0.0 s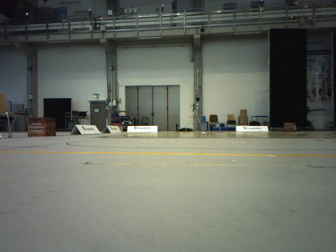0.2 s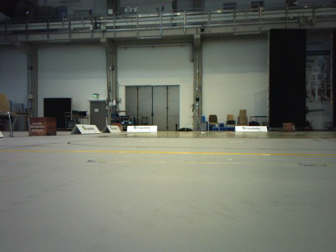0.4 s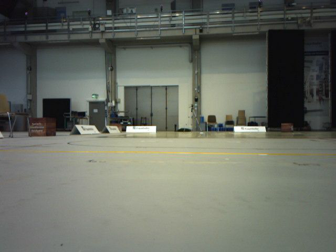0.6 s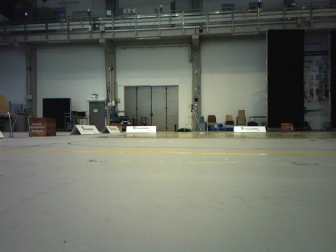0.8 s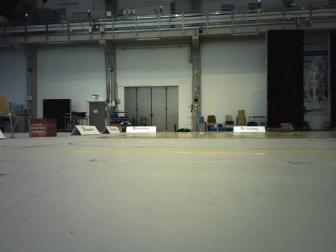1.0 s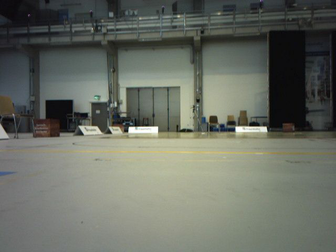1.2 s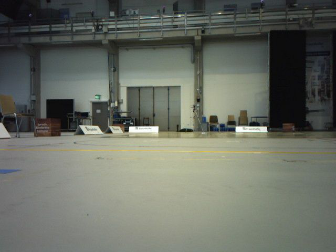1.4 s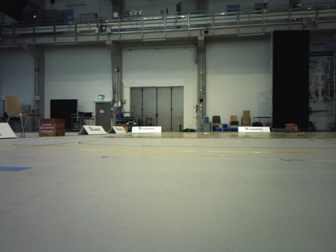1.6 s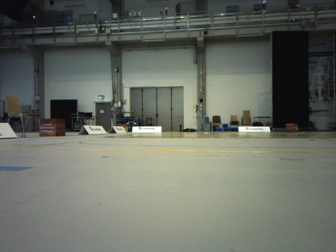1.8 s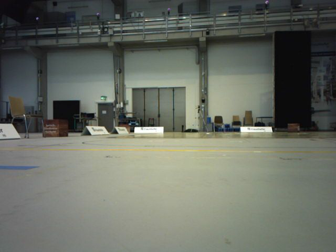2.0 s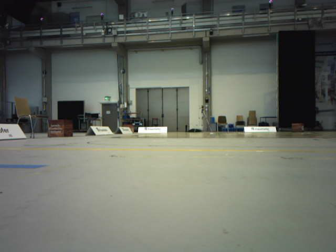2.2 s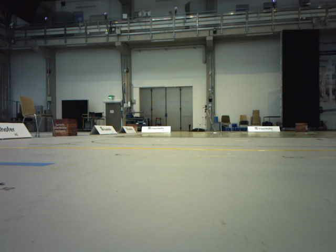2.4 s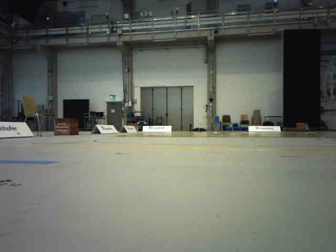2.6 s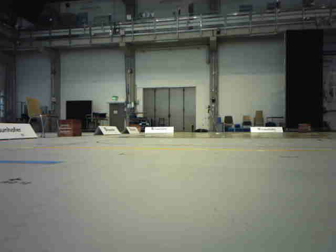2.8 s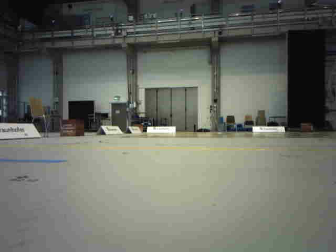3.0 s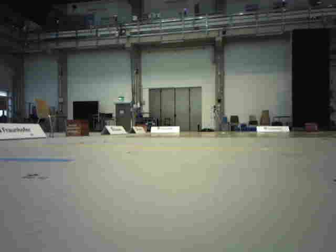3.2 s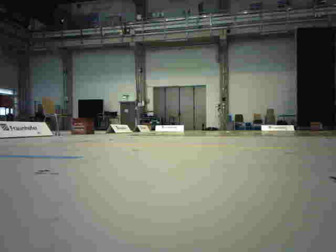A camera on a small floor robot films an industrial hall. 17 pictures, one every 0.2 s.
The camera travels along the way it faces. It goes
backward.
0.0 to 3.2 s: The camera travels backward, about 0.6 m, so what stands in front gets smaller.
The film runs backward here.
